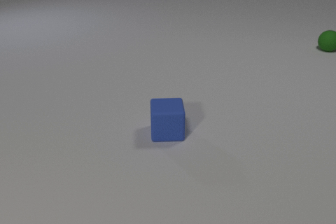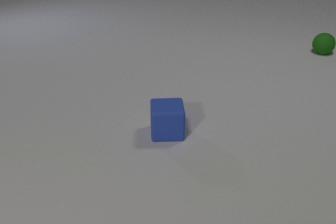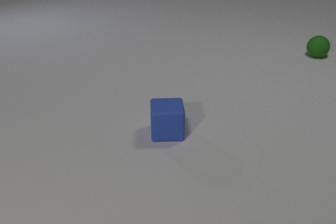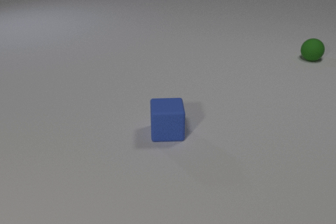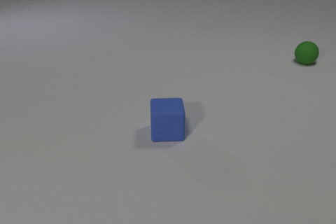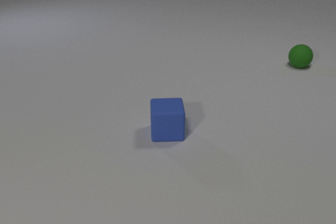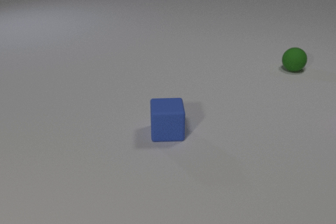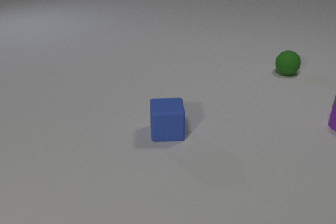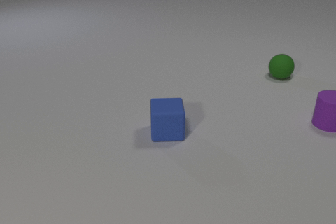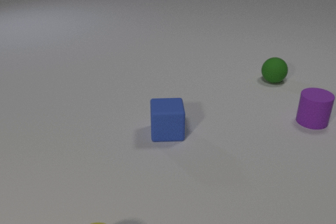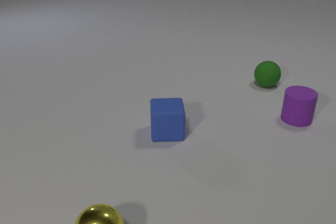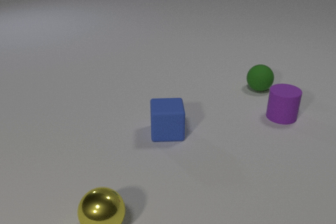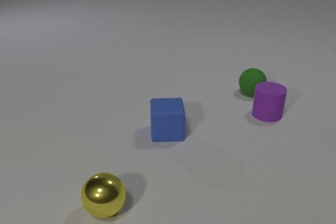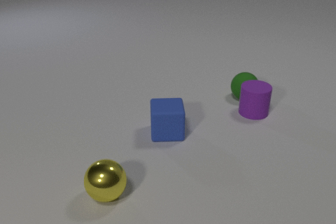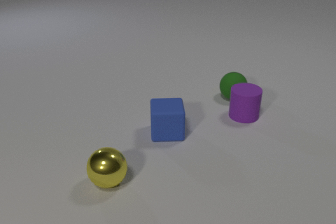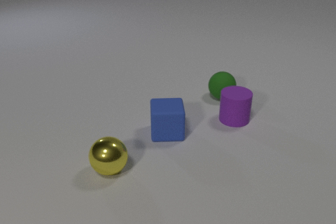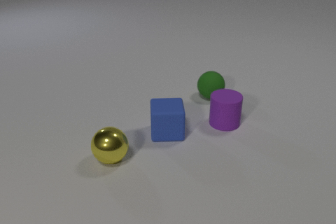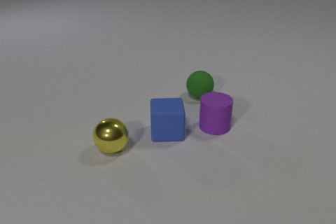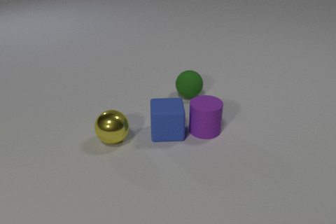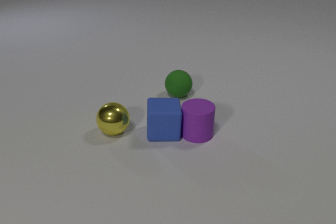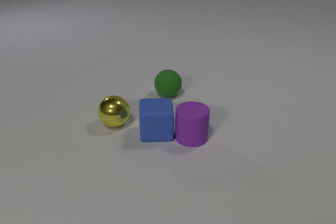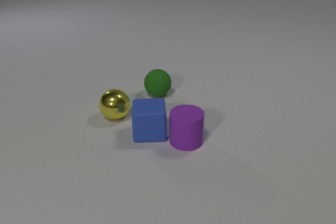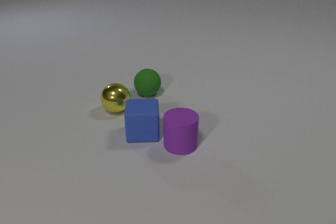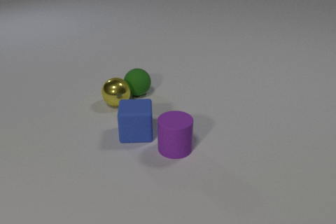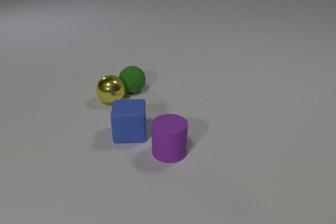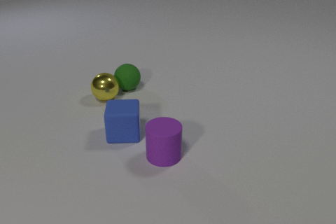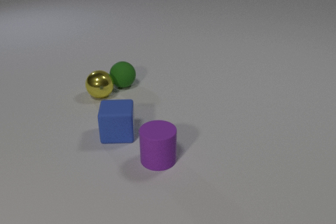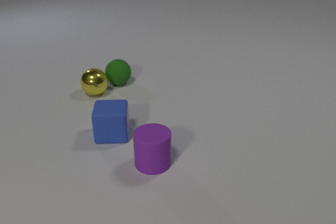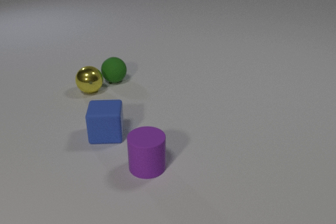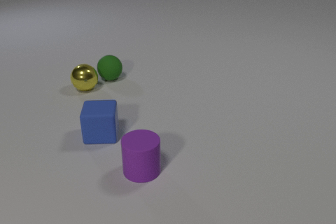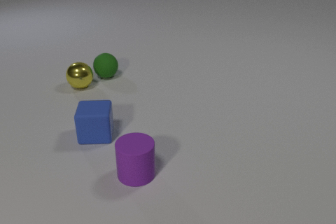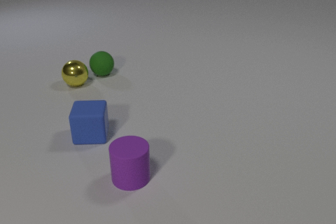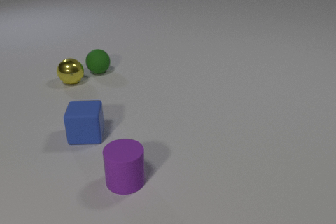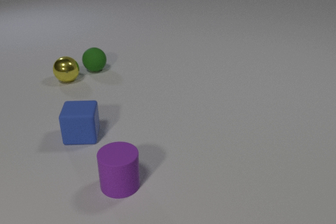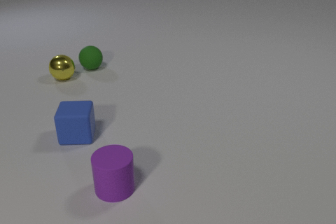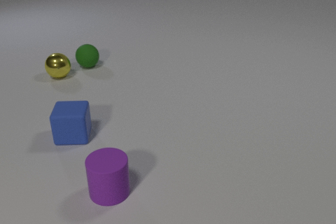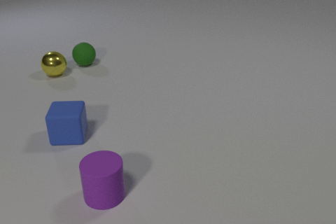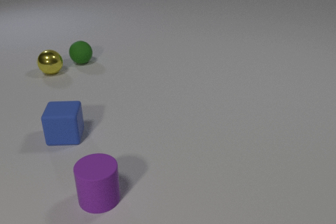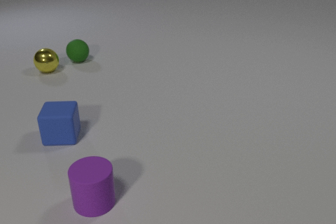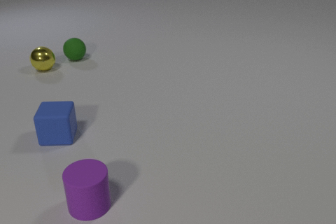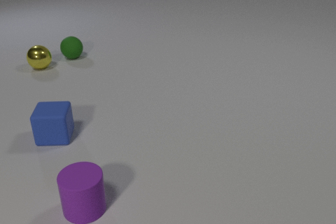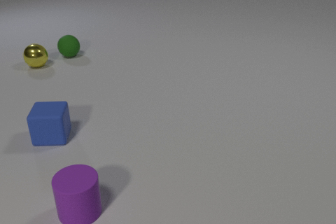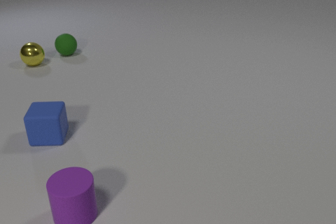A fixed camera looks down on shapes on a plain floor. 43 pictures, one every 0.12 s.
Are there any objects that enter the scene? yes.
What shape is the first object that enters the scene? cylinder.
How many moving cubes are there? 1.
0.00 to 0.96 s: The green rubber sphere rolls toward the camera and to the left. The purple rubber cylinder comes in at the right edge, slides to the left.
0.96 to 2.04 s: The green rubber sphere rolls to the left and toward the camera. The purple rubber cylinder slides to the left. The yellow metal sphere comes in at the bottom edge, rolls away from the camera. The green rubber sphere and the purple rubber cylinder collide.
2.04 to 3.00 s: The green rubber sphere rolls to the left. The purple rubber cylinder slides toward the camera and to the left. The blue rubber cube slides to the left. The yellow metal sphere rolls away from the camera. The purple rubber cylinder and the blue rubber cube collide. The green rubber sphere and the yellow metal sphere collide.
3.00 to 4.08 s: The green rubber sphere rolls away from the camera and to the left. The purple rubber cylinder slides to the left and toward the camera. The blue rubber cube slides to the left. The yellow metal sphere rolls away from the camera and to the left.
4.08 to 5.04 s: The green rubber sphere rolls away from the camera and to the left. The purple rubber cylinder slides to the left and toward the camera. The blue rubber cube slides to the left. The yellow metal sphere rolls away from the camera and to the left.
